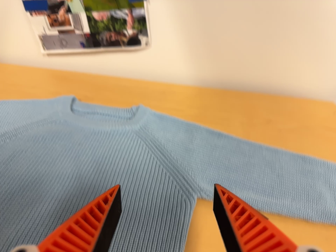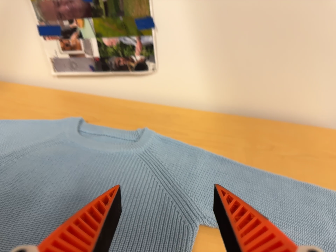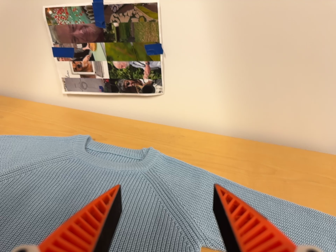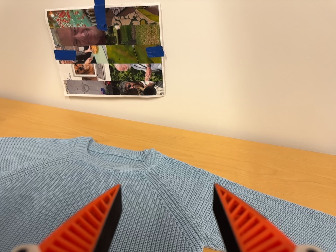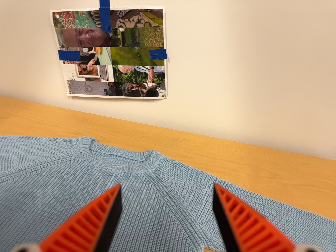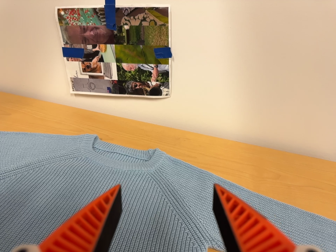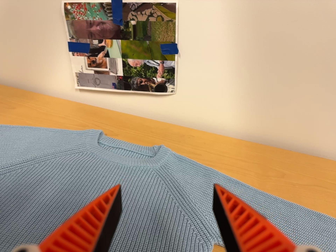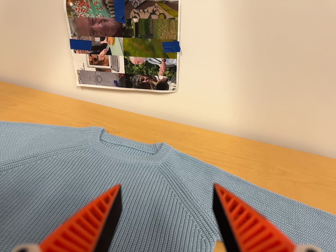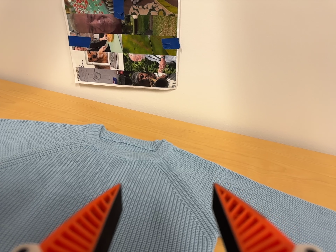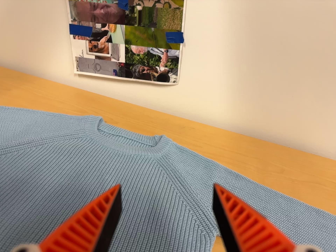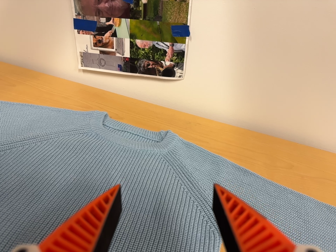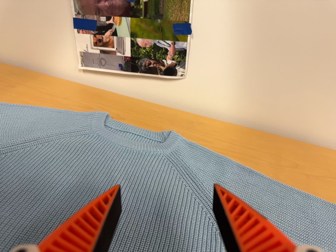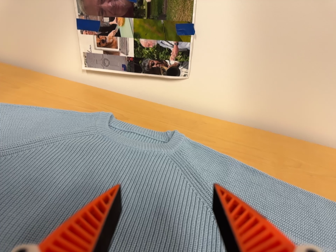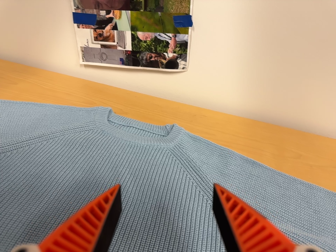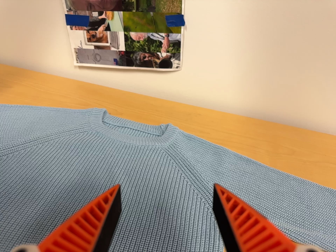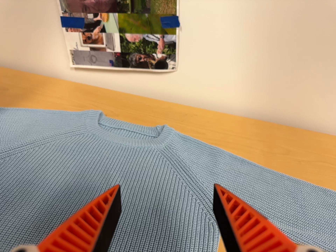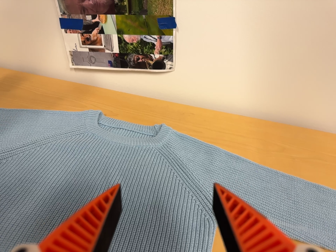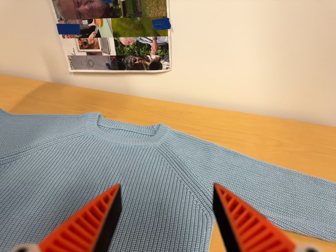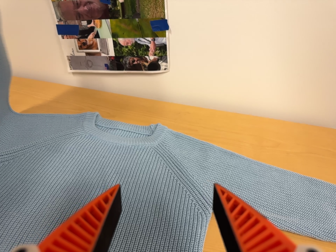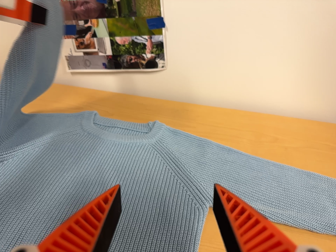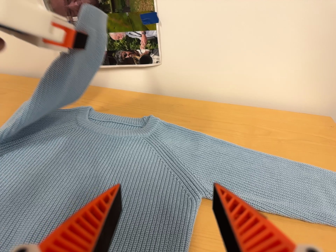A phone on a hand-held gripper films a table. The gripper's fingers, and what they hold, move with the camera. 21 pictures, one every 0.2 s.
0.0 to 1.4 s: The camera travels to its left, about 5 cm, so close, fixed things drift to the right. Its aim tips toward the top of its view by about 10 degrees, and the scene shifts downward.
1.4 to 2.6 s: The camera shifts only a little, or ends up much as it began.
2.6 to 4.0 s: The camera travels to its right and backward, about 7 cm, so close, fixed things drift to the left.
The film runs forward here.
